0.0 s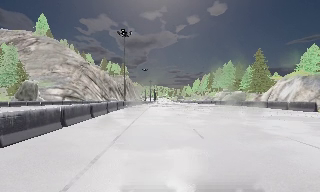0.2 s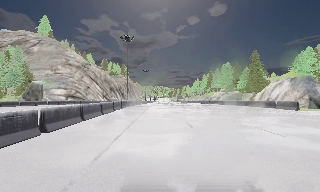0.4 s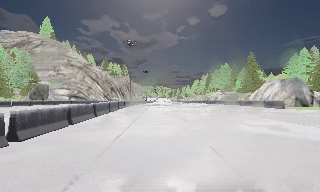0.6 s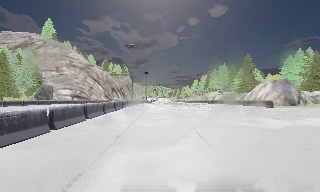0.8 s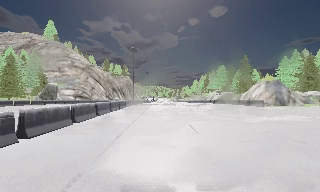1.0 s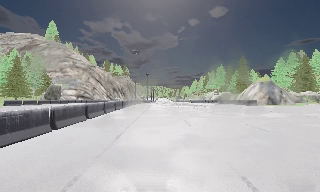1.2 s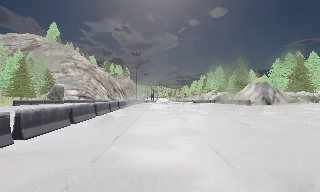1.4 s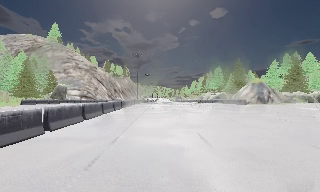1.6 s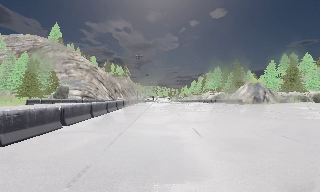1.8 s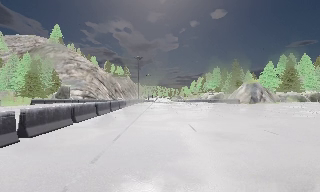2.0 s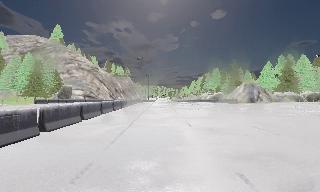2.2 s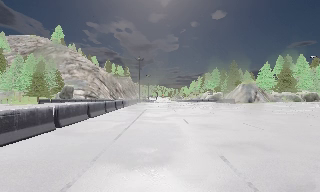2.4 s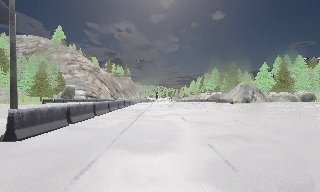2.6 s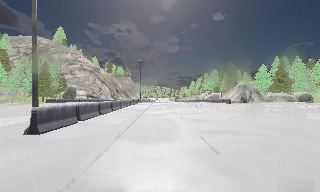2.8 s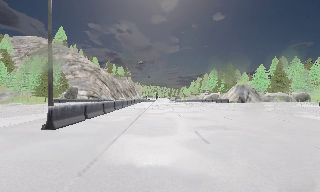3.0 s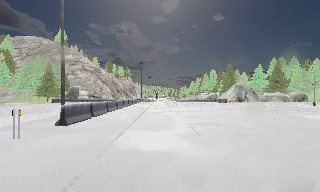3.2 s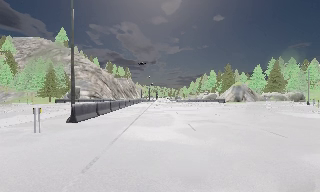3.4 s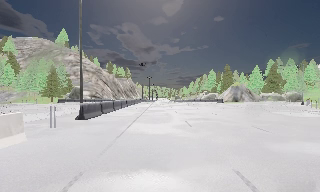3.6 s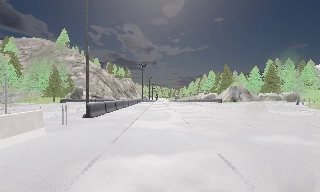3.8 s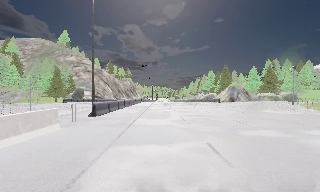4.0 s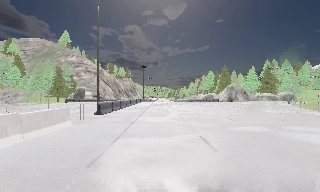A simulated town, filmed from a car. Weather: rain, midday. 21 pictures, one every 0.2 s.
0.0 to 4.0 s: The camera travels backward, about 30 m, so what stands in front gets smaller. It loses speed.
The film runs backward here.
